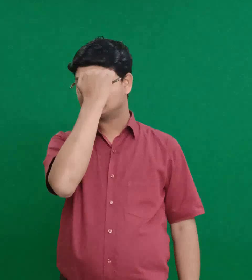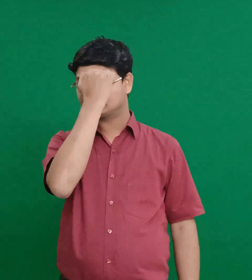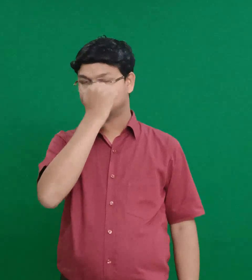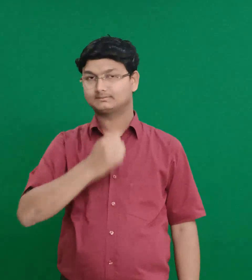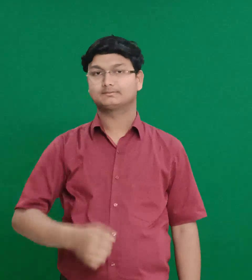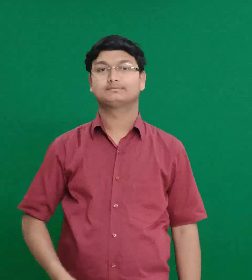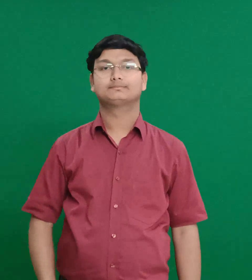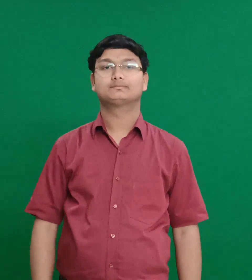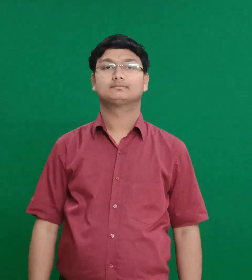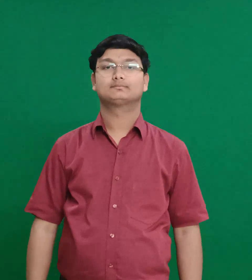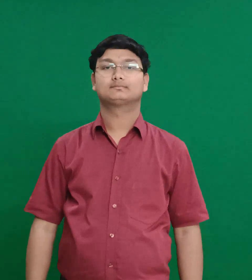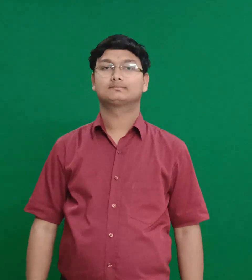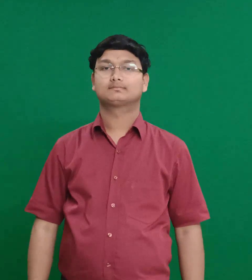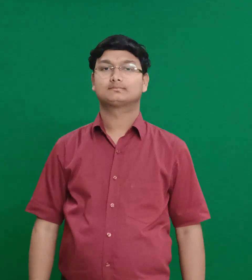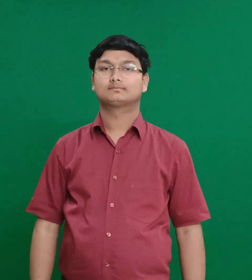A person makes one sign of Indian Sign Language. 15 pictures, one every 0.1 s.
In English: harim
